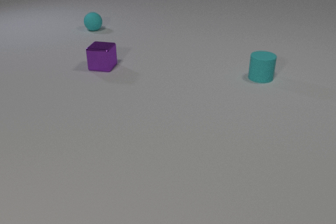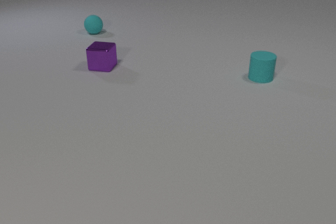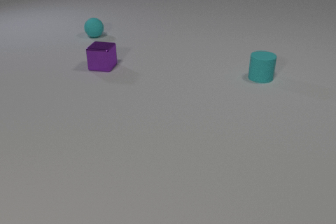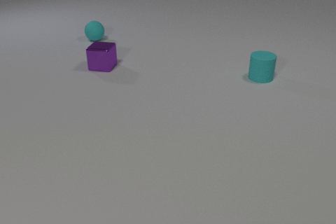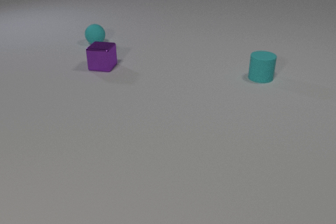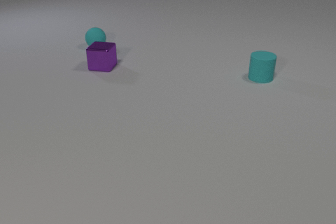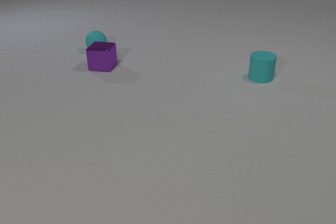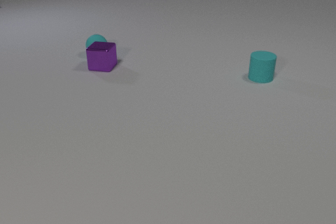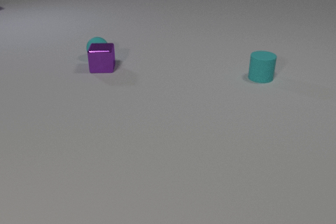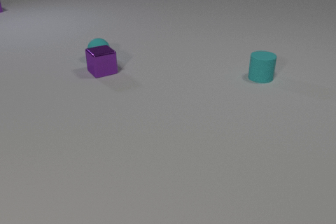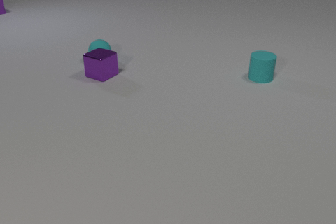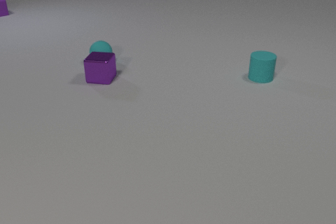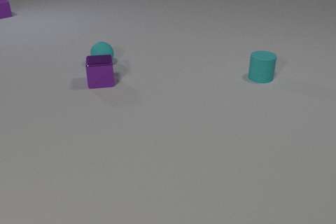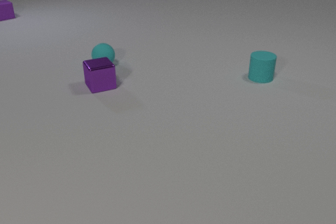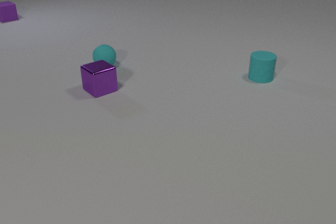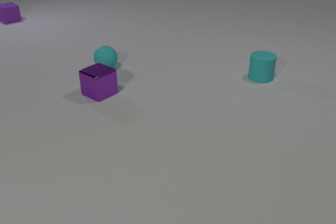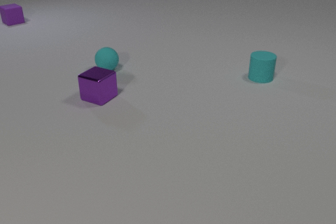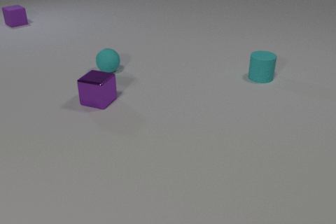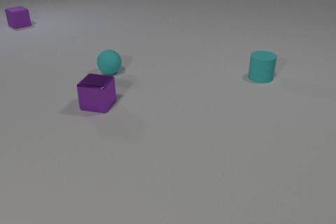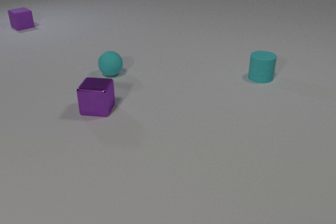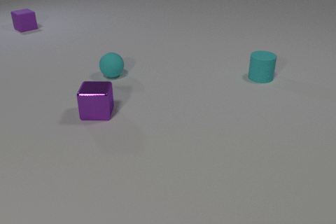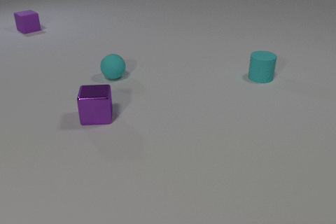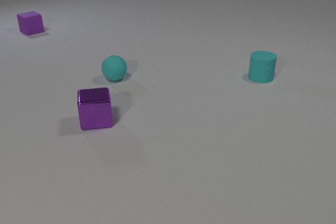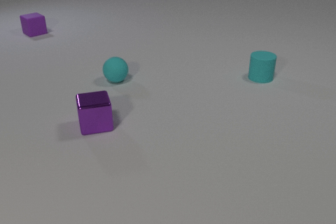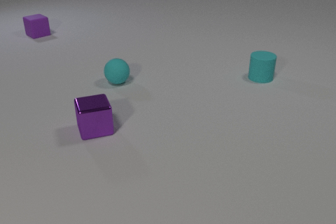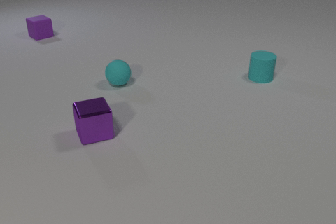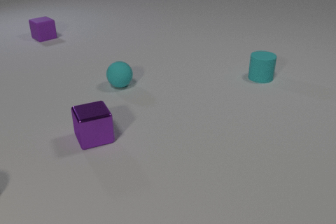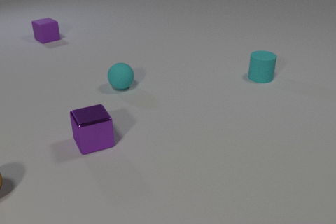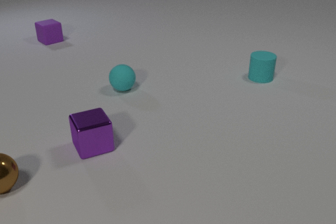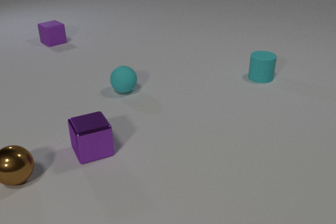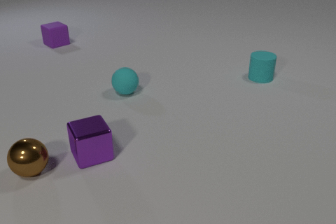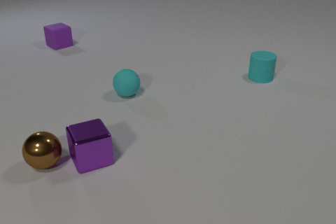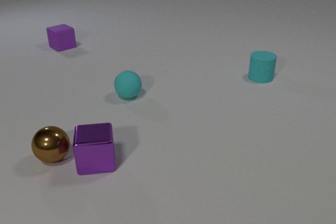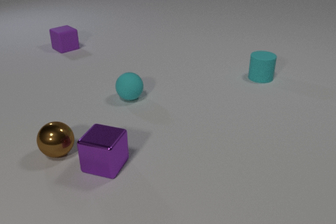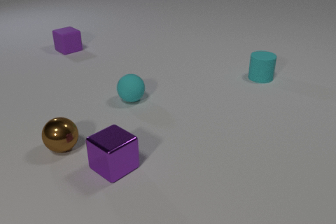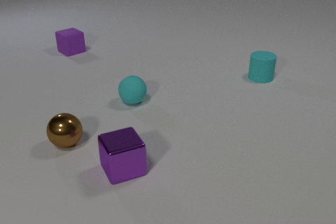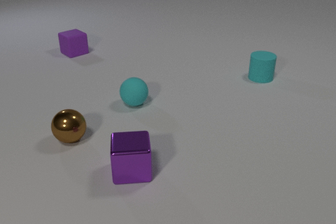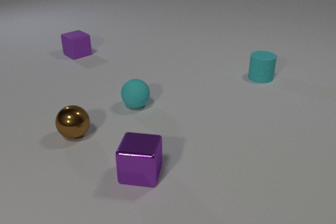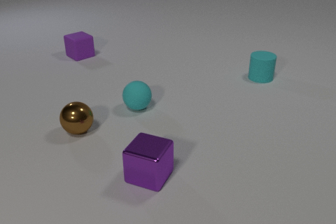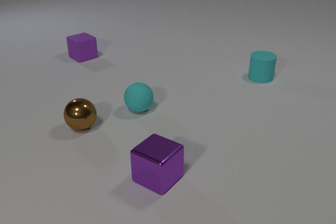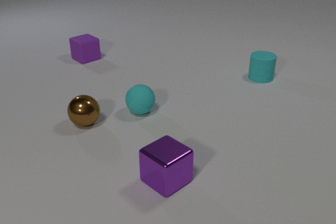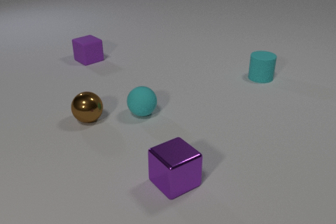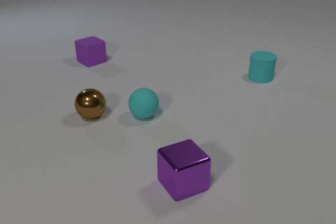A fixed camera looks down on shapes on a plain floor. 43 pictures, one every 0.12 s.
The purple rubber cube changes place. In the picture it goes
toward the camera.
The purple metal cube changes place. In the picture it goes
toward the camera.
0.00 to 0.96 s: The cyan rubber sphere rolls toward the camera. The cyan rubber sphere and the purple metal cube collide.
0.96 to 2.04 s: The cyan rubber sphere rolls toward the camera. The purple metal cube slides toward the camera, spins counterclockwise seen from above by about 150 degrees, its near face sliding to the right. The purple rubber cube comes in at the left edge, slides toward the camera.
2.04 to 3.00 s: The cyan rubber sphere rolls toward the camera. The purple metal cube slides toward the camera, spins counterclockwise seen from above by about 45 degrees, its near face sliding to the right. The purple rubber cube slides toward the camera and to the right.
3.00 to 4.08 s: The cyan rubber sphere rolls toward the camera. The purple metal cube slides toward the camera, spins so that its near face slides to the left, clockwise seen from above. The brown metal sphere comes in at the left edge, rolls to the right and away from the camera. The purple rubber cube slides toward the camera and to the right. The purple metal cube and the brown metal sphere collide.
4.08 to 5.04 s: The cyan rubber sphere rolls toward the camera. The purple metal cube slides to the right and toward the camera, spins so that its near face slides to the left, clockwise seen from above. The brown metal sphere rolls away from the camera and to the right. The purple rubber cube slides toward the camera and to the right.
How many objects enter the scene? 2.
How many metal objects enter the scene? 1.
What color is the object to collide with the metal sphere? purple.
